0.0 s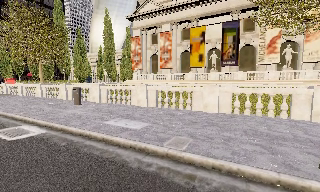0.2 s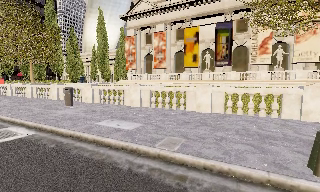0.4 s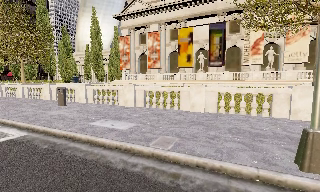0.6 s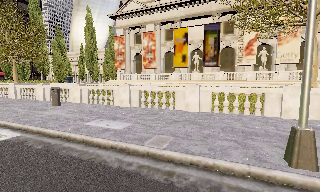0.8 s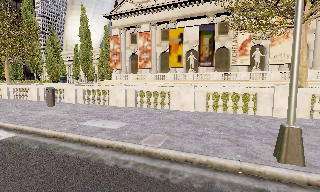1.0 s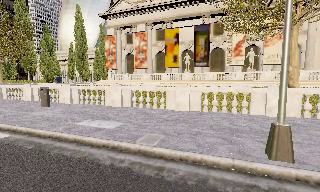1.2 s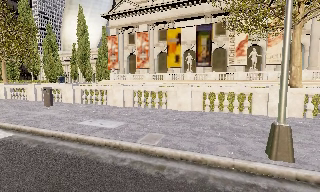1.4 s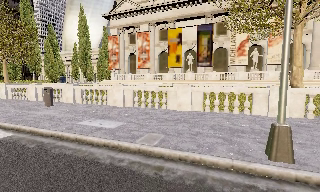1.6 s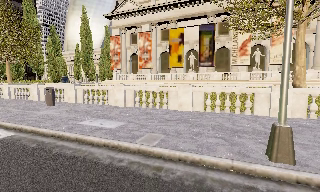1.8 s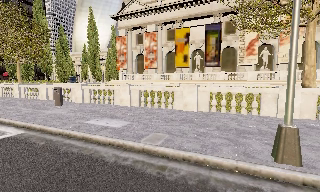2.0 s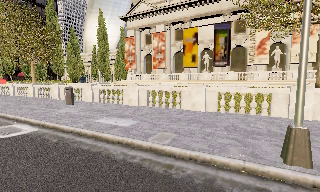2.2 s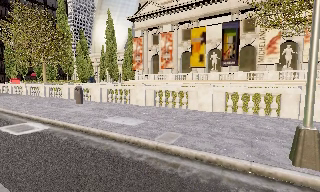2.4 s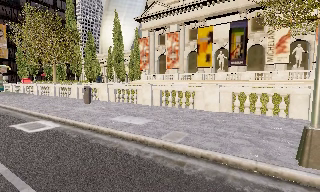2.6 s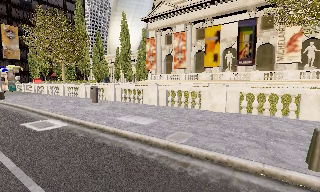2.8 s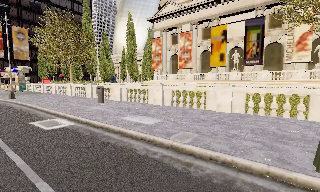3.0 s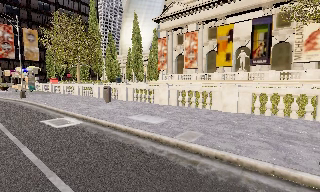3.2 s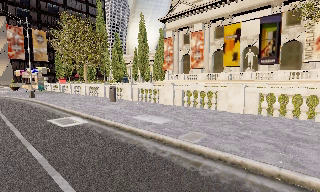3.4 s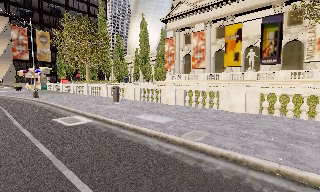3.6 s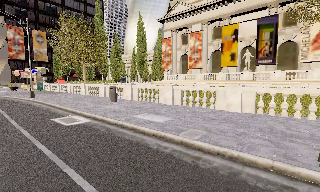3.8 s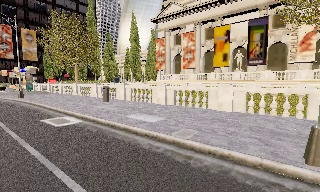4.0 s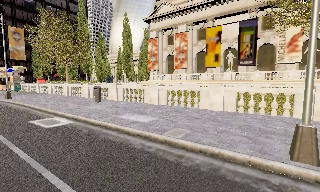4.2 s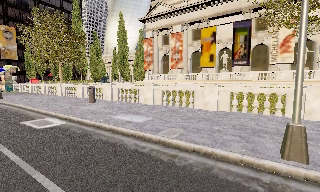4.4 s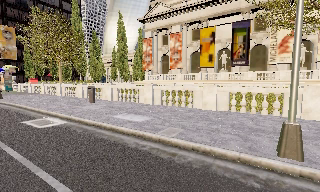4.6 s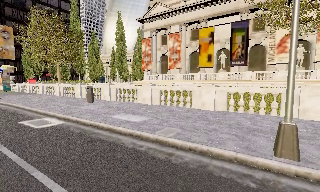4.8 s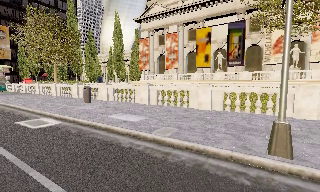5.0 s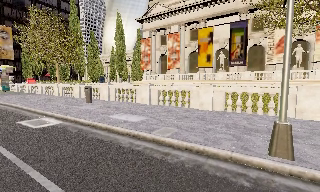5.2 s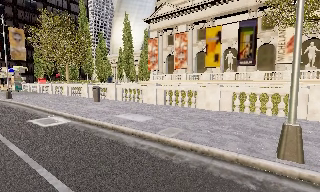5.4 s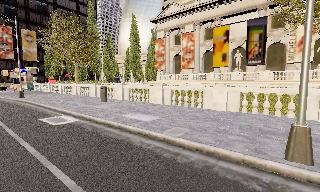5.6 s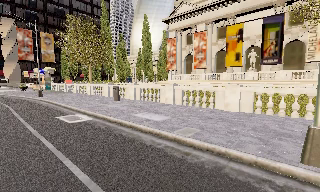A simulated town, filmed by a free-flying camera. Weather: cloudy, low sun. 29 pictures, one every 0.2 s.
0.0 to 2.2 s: The camera shifts only a little, or ends up much as it began.
2.2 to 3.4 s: The scene slides to the right, as the camera pans about 10 degrees to its left.
3.4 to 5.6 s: The camera shifts only a little, or ends up much as it began.
The film runs backward here.
